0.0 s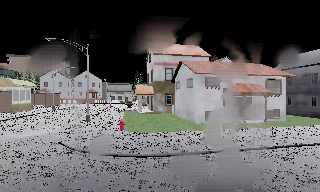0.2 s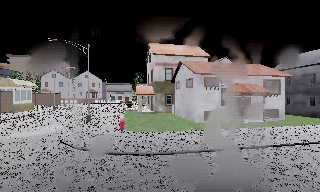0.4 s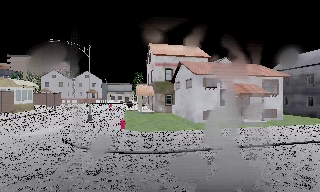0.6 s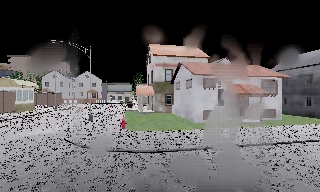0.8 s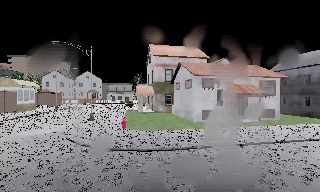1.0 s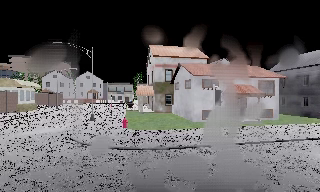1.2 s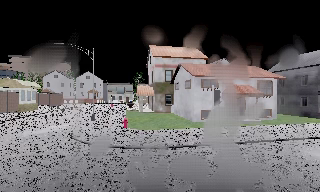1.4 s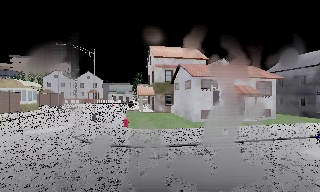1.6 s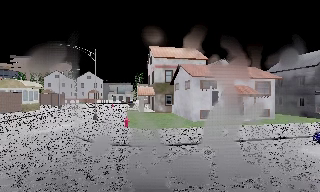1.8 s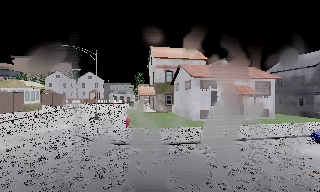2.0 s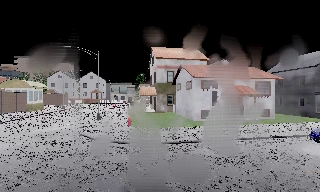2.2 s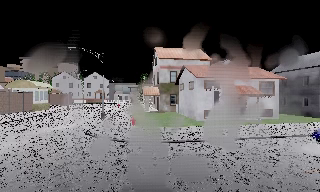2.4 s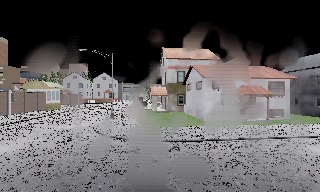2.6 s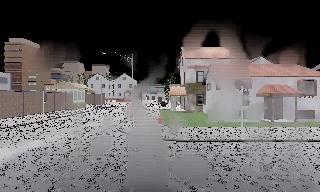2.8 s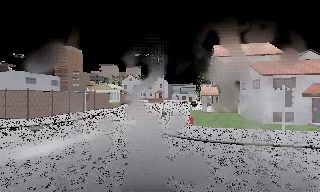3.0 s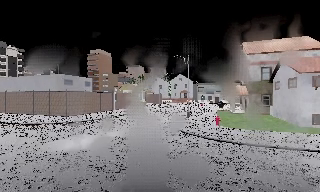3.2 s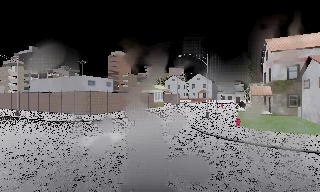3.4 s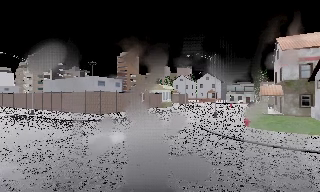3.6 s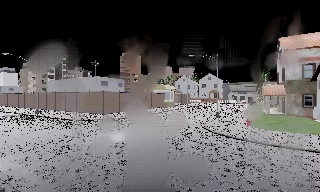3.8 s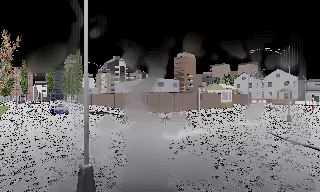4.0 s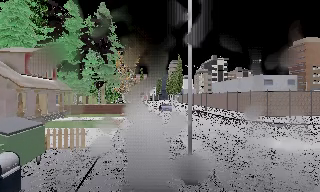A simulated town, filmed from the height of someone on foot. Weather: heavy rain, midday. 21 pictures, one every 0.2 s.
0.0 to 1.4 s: The camera travels backward, about 1.5 m, so what stands in front gets smaller.
1.4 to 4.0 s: The scene slides to the right, as the camera pans about 95 degrees to its left. It travels backward, about 2.5 m.
The film runs backward here.
